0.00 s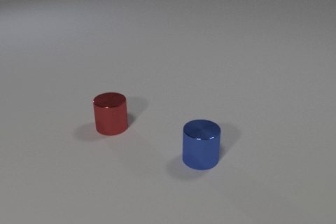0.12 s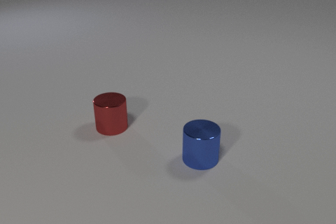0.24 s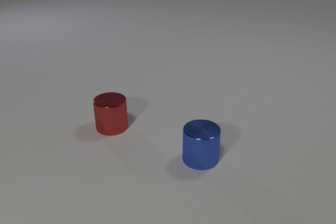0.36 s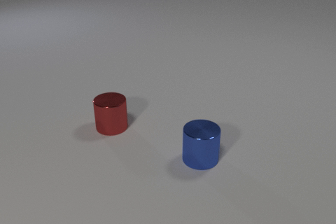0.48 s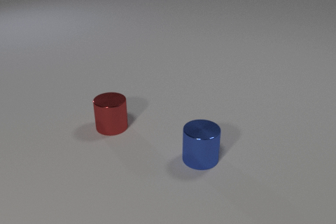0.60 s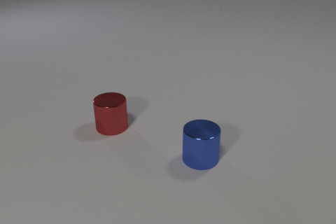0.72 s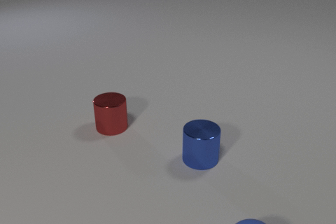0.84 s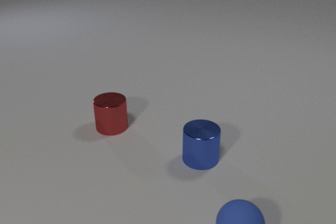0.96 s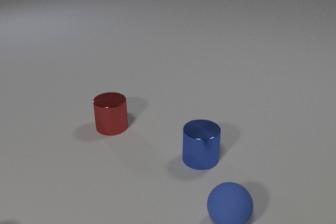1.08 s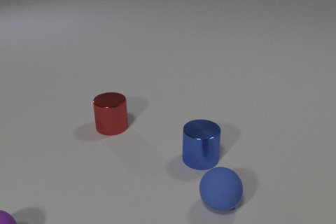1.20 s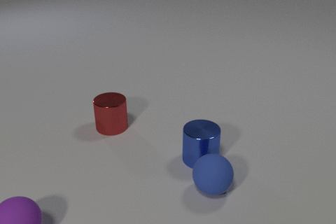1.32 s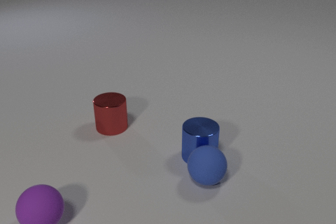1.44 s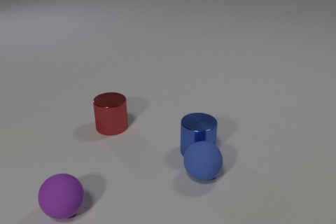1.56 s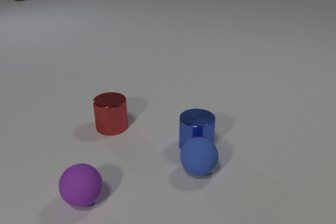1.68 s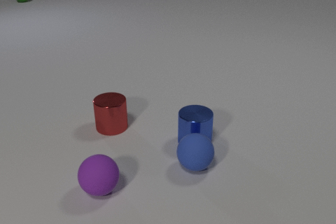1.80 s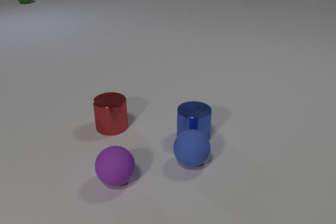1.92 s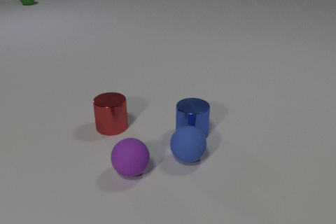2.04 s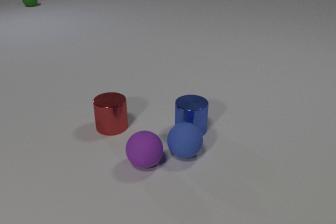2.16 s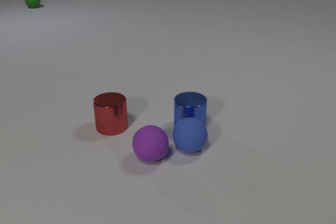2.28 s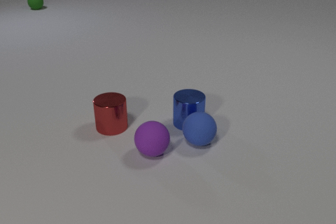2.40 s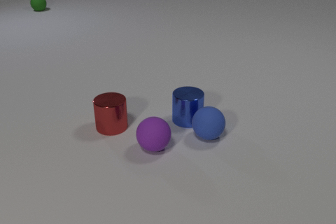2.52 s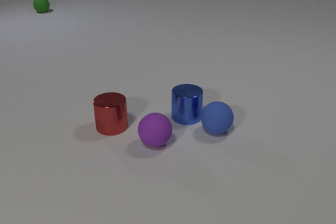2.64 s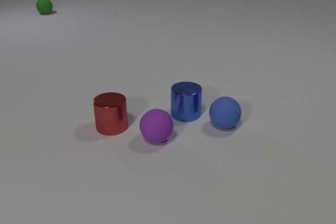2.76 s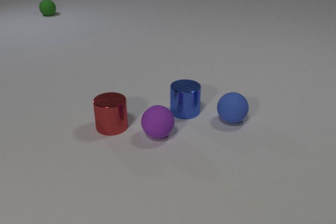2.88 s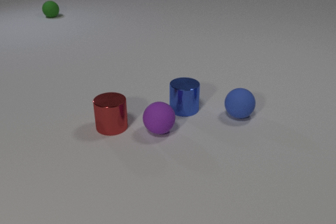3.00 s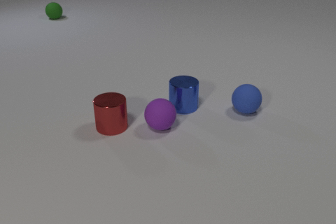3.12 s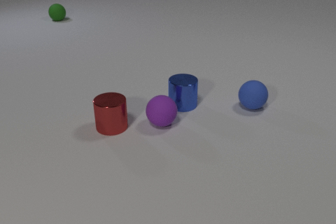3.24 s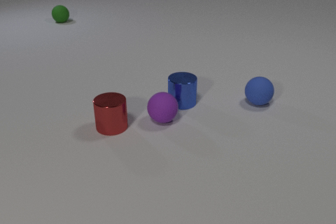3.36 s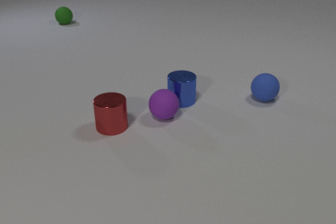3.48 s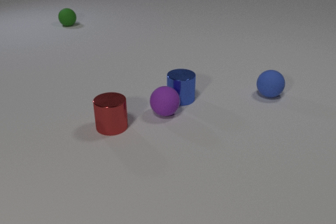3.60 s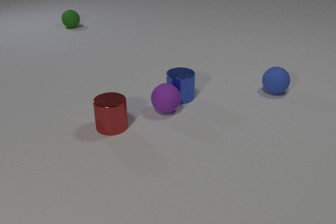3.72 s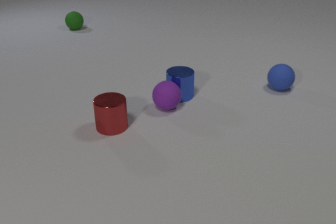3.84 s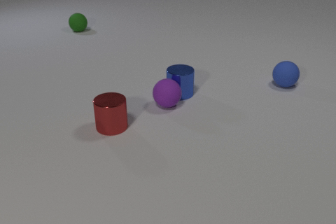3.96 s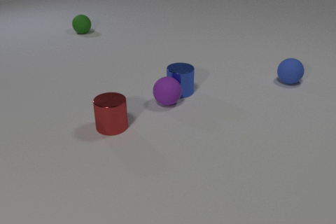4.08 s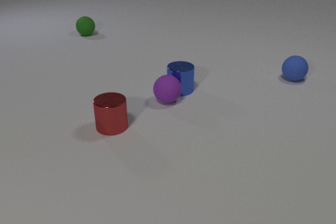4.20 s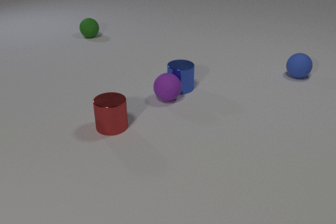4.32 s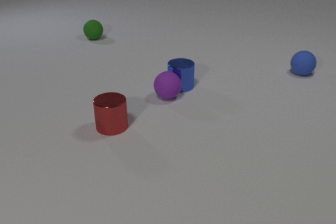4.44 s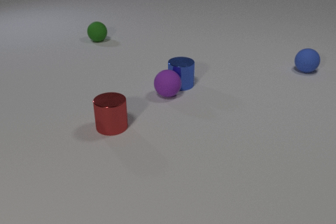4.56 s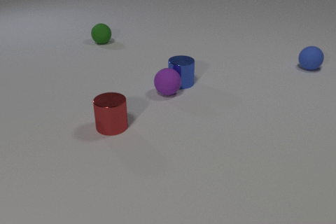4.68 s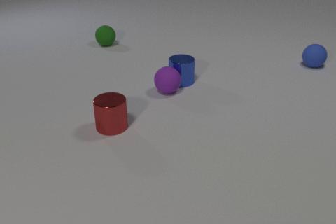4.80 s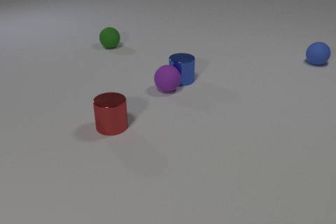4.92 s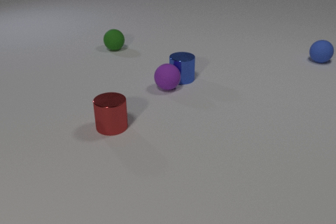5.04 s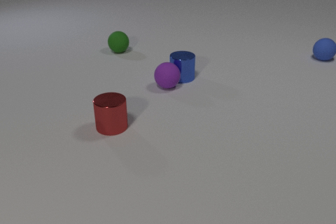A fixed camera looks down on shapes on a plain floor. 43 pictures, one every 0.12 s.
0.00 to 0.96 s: The blue rubber sphere comes in at the bottom edge, rolls away from the camera and to the left.
0.96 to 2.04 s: The blue rubber sphere rolls away from the camera and to the left. The blue metal cylinder slides away from the camera. The purple rubber sphere comes in at the bottom edge, rolls to the right and away from the camera. The green rubber sphere comes in at the top edge, rolls toward the camera. The blue rubber sphere and the blue metal cylinder collide.
2.04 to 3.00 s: The blue rubber sphere rolls away from the camera and to the right. The blue metal cylinder slides away from the camera. The purple rubber sphere rolls away from the camera. The green rubber sphere rolls toward the camera. The blue rubber sphere and the purple rubber sphere collide.
3.00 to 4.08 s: The blue rubber sphere rolls away from the camera and to the right. The blue metal cylinder slides away from the camera. The purple rubber sphere rolls away from the camera. The green rubber sphere rolls toward the camera and to the right. The blue metal cylinder and the purple rubber sphere collide.
4.08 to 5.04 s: The blue rubber sphere rolls away from the camera and to the right. The blue metal cylinder slides away from the camera. The purple rubber sphere rolls away from the camera. The green rubber sphere rolls toward the camera and to the right.
What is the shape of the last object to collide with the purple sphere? cylinder.
How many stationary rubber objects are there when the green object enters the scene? 0.
What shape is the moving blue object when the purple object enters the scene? sphere.
